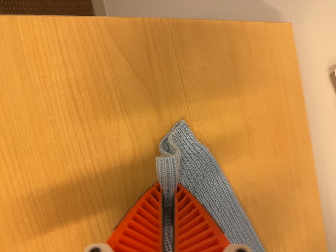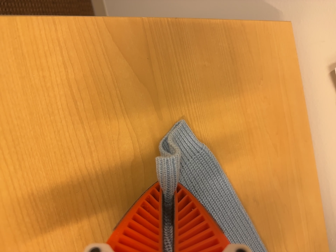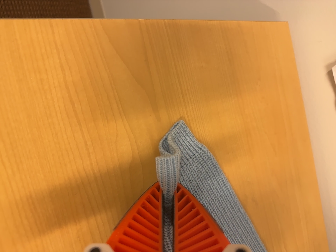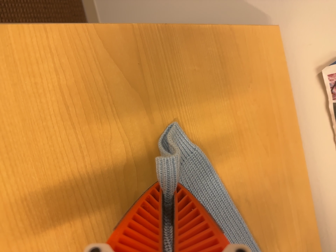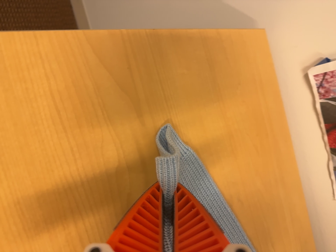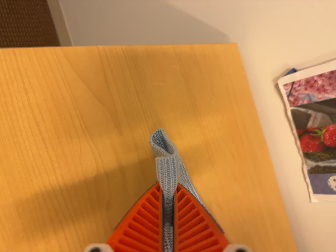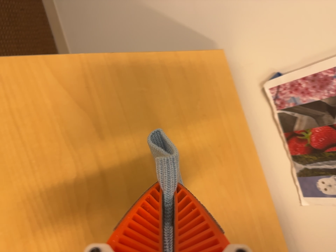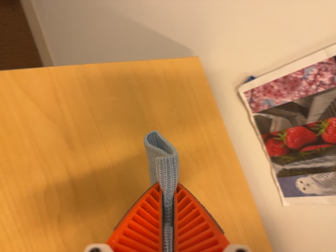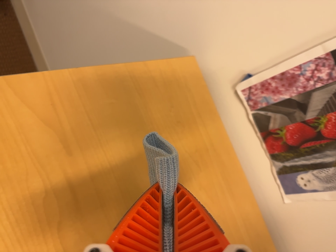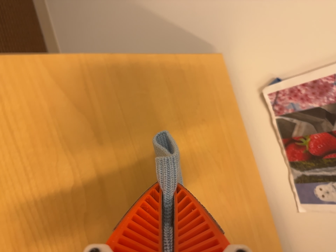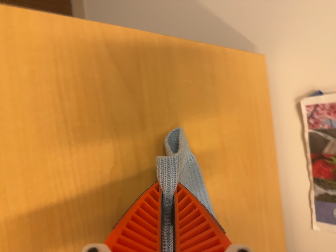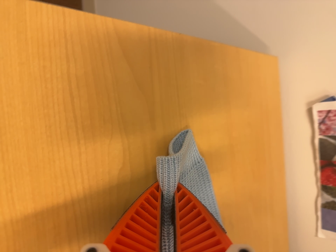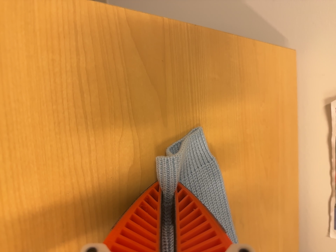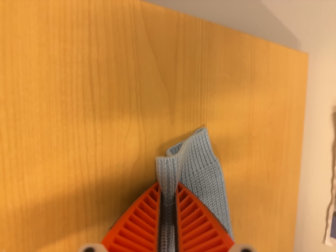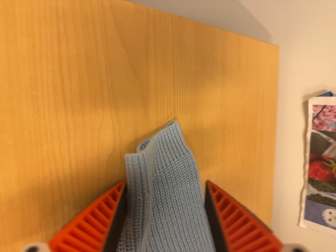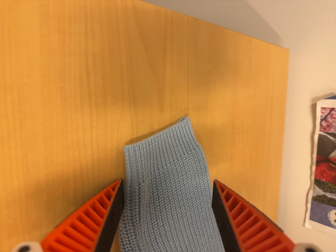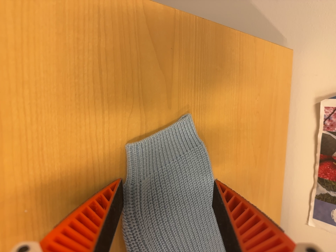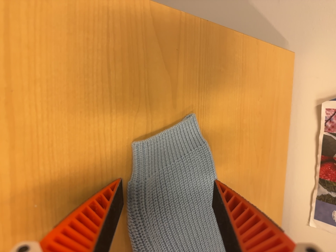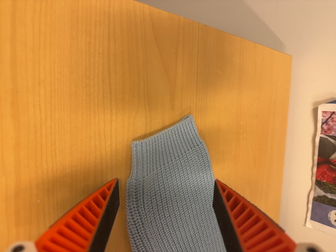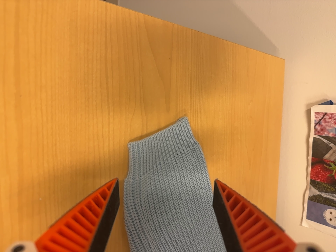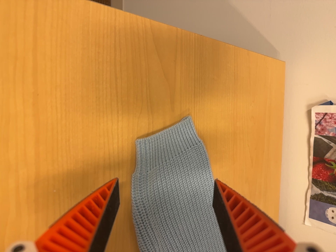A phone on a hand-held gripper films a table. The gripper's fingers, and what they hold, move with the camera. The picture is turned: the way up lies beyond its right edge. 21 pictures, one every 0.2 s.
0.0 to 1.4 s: The camera travels to its right, about 8 cm, so close, fixed things drift to the left. Its aim tips toward the top of its view by about 10 degrees, and the scene shifts downward. It rolls about its line of sight by about 10 degrees, and the scene rotates counterclockwise.
1.4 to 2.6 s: The camera travels to its left and forward, about 10 cm, so close, fixed things drift to the right. Its aim tips toward the bottom of its view by about 10 degrees, and the scene shifts upward. It rolls about its line of sight by about 20 degrees, and the scene rotates clockwise.
2.6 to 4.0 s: The camera travels backward, about 7 cm, so what stands in front gets smaller.
The film runs backward here.
